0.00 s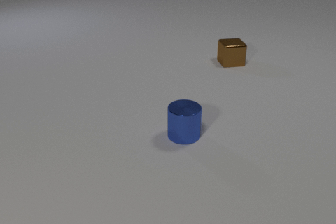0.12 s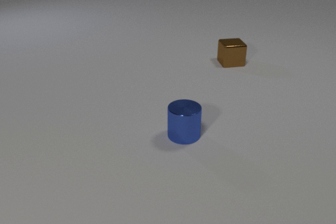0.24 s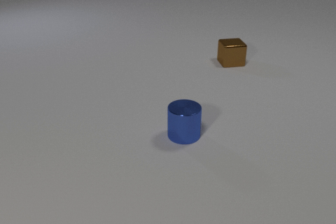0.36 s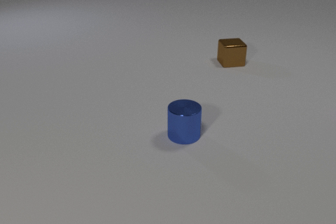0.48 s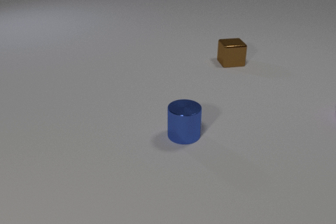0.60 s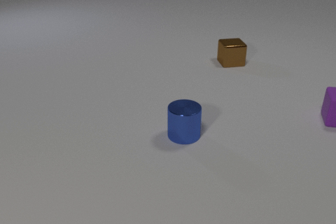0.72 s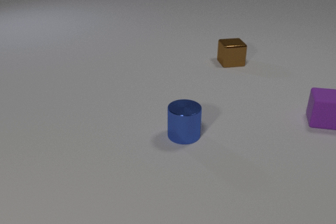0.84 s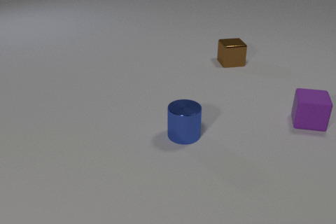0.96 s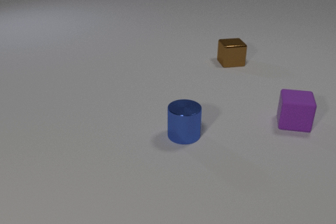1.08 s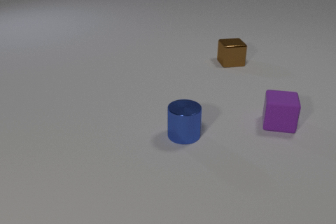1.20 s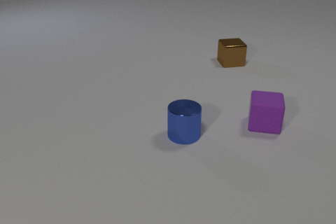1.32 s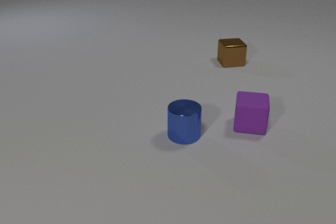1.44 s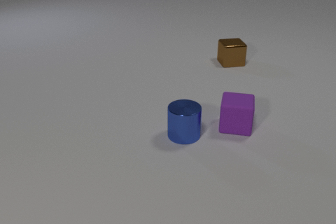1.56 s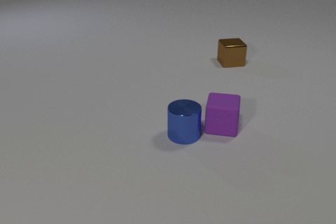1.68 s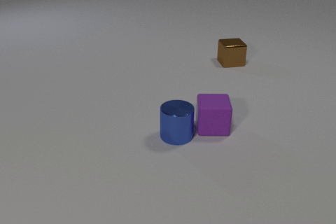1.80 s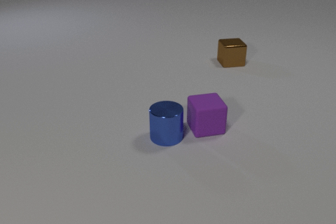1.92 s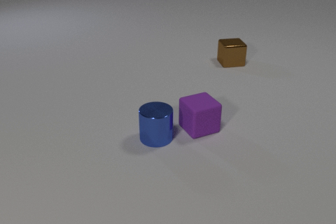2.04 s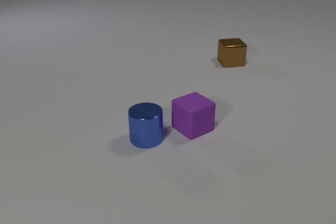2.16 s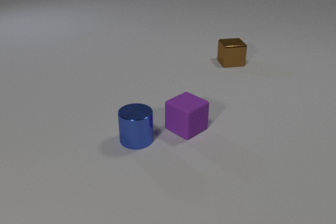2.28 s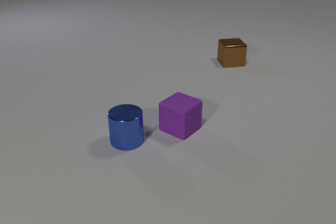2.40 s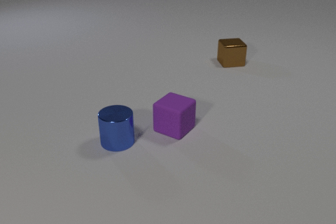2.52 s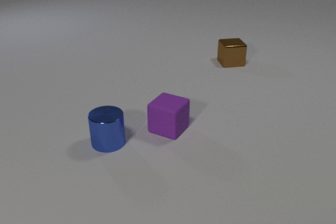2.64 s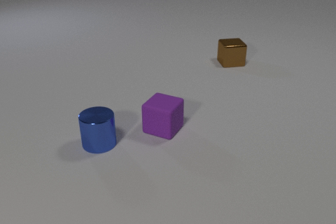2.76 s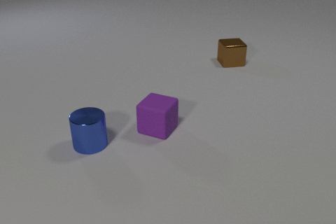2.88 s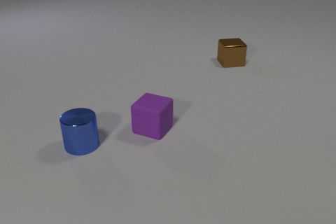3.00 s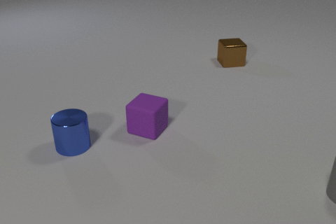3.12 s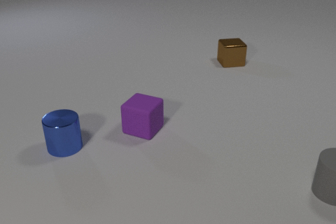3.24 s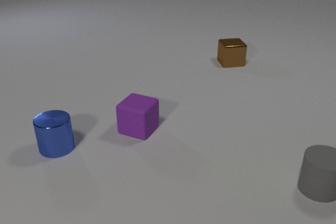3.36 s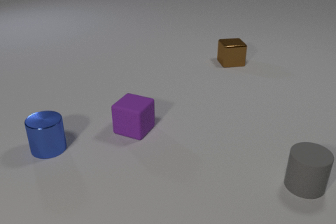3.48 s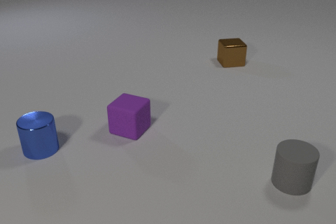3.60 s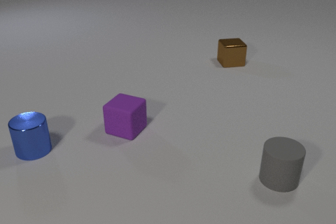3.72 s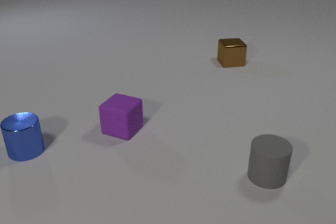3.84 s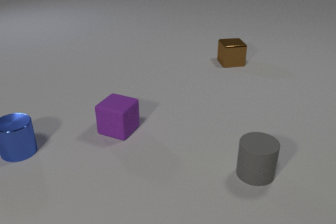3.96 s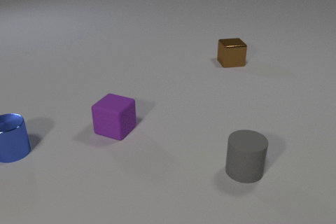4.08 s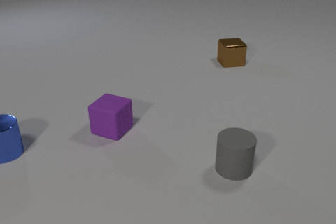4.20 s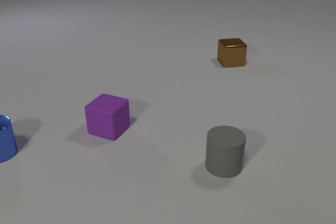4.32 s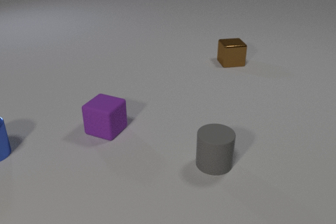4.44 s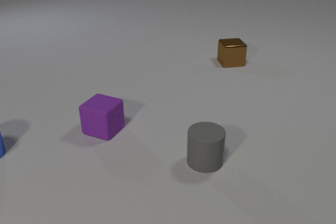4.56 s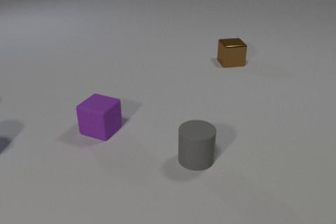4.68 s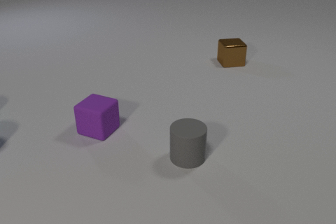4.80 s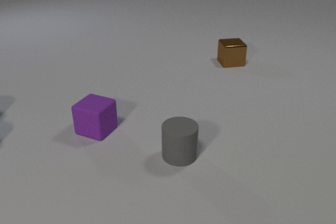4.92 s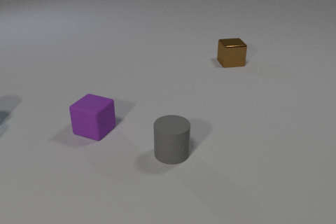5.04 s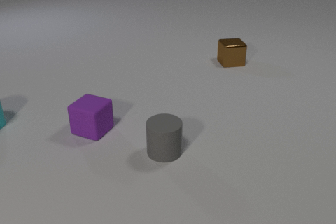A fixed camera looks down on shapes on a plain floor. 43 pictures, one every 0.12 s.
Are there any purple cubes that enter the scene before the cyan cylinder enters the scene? yes.
What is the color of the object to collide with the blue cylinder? purple.
What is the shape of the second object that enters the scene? cylinder.
0.00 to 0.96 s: The purple rubber cube comes in at the right edge, slides to the left and toward the camera.
0.96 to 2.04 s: The purple rubber cube slides to the left, spins counterclockwise seen from above by about 45 degrees, its near face sliding to the right. The blue metal cylinder slides to the left. The purple rubber cube and the blue metal cylinder collide.
2.04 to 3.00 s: The purple rubber cube slides to the left, spins counterclockwise seen from above by about 30 degrees, its near face sliding to the right. The blue metal cylinder slides to the left. The gray rubber cylinder comes in at the right edge.
3.00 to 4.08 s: The purple rubber cube slides to the left. The blue metal cylinder slides to the left. The gray rubber cylinder slides to the left.
4.08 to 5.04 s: The purple rubber cube slides to the left. The blue metal cylinder slides to the left, leaves at the left edge. The gray rubber cylinder slides to the left. The cyan rubber cylinder comes in at the left edge.
